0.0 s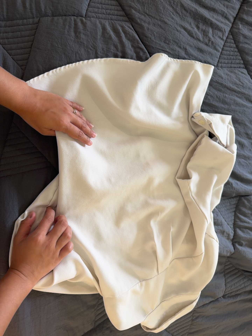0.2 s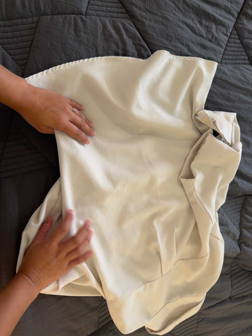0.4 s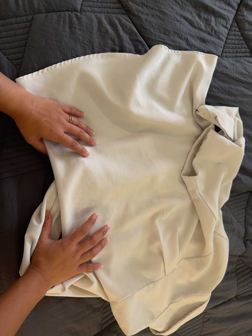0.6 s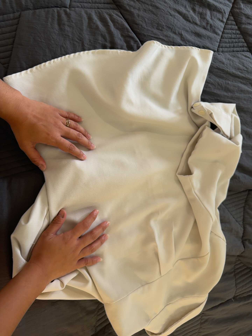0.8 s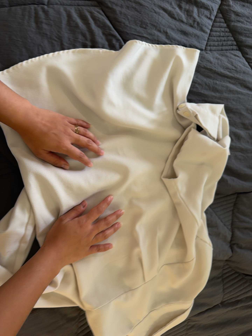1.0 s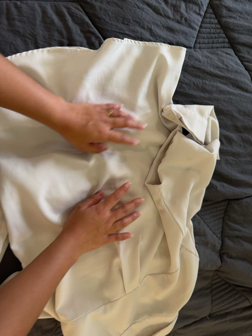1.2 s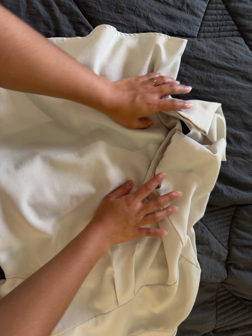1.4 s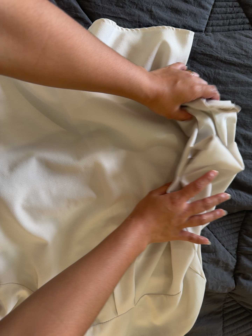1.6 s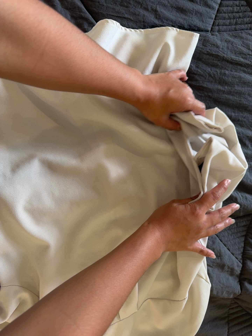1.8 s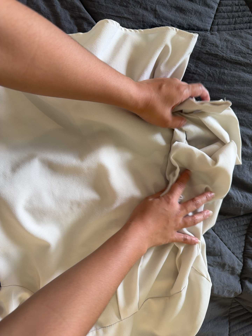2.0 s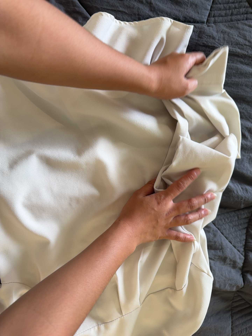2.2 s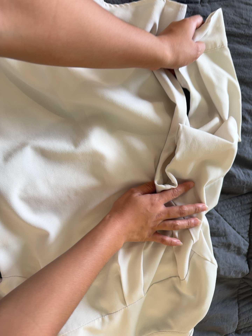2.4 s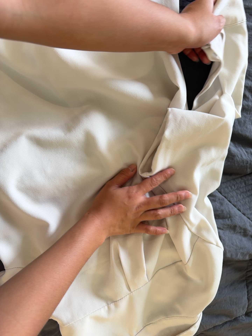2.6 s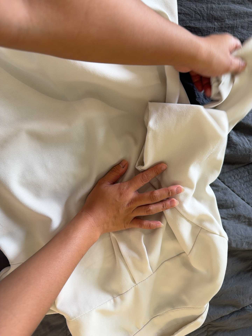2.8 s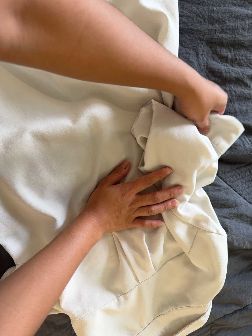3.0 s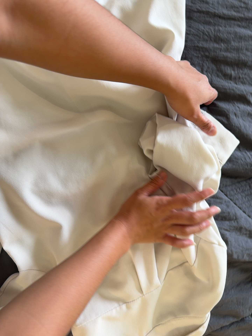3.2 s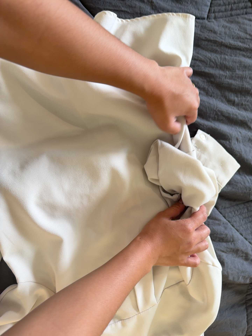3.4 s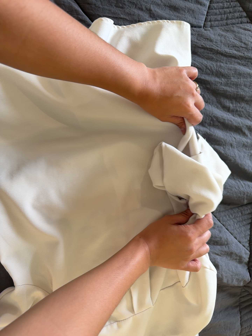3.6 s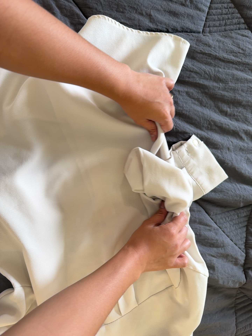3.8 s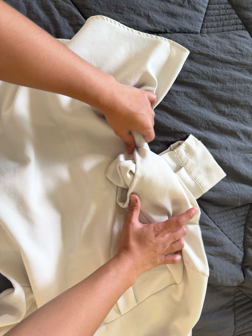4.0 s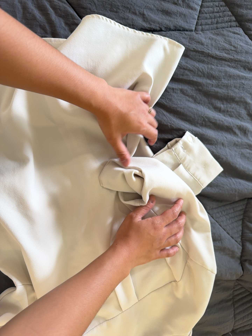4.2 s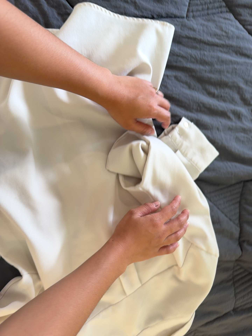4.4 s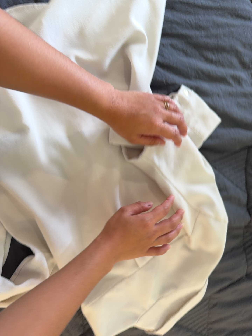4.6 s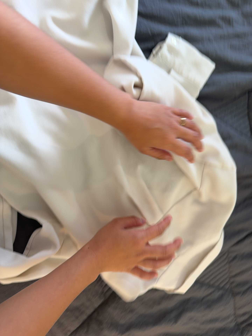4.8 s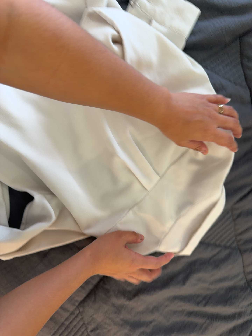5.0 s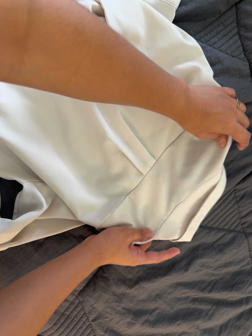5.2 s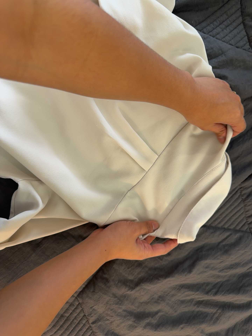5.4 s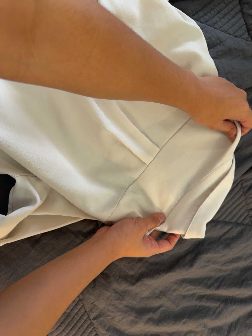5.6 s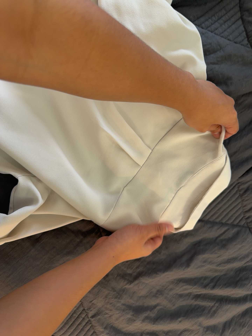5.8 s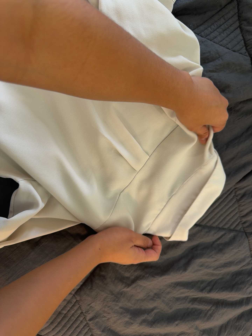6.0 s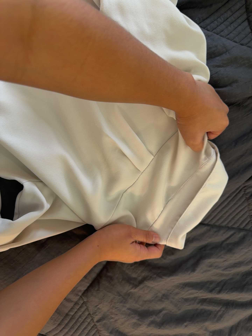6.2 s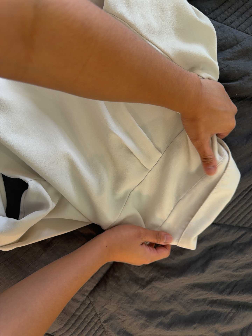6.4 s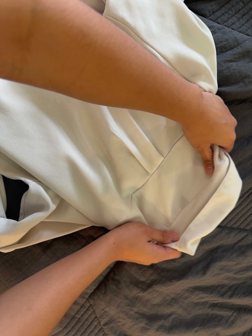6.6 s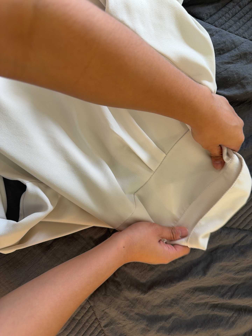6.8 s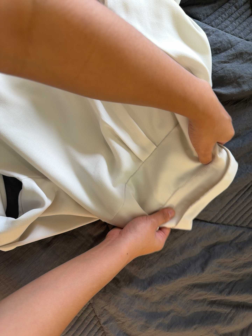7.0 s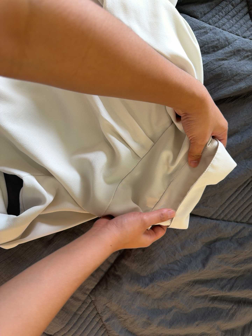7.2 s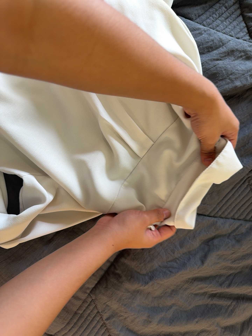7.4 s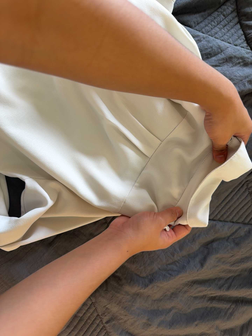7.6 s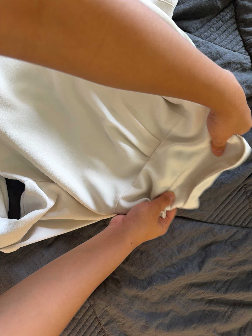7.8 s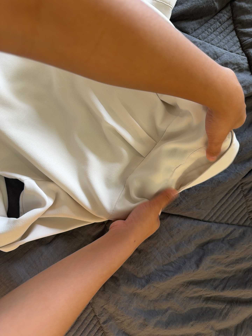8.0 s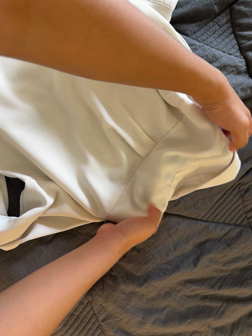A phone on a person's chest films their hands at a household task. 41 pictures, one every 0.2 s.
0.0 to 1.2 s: The camera travels to its right and forward, about 20 cm.
1.2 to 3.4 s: The camera shifts only a little, or ends up much as it began.
3.4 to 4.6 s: The camera travels toward the bottom of its view, about 9 cm, so close, fixed things drift upward. It rolls about its line of sight by about 15 degrees, and the scene rotates counterclockwise.
4.6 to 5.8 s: The camera travels to its right, about 9 cm. It rolls about its line of sight by about 10 degrees, and the scene rotates counterclockwise.
5.8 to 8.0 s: The camera shifts only a little, or ends up much as it began.
The film runs backward here.
